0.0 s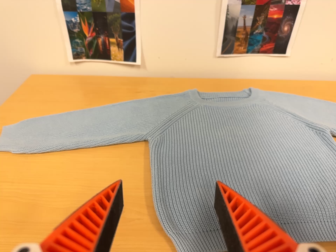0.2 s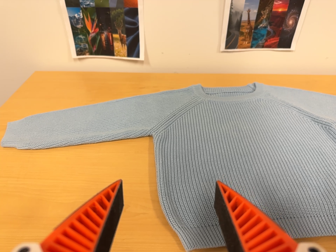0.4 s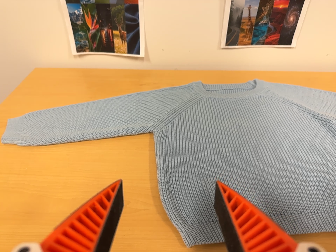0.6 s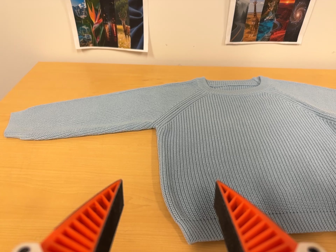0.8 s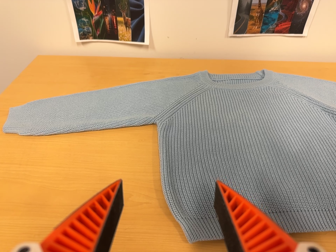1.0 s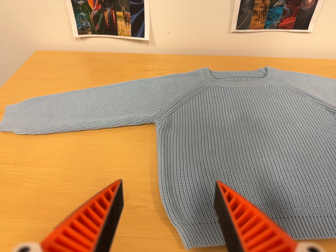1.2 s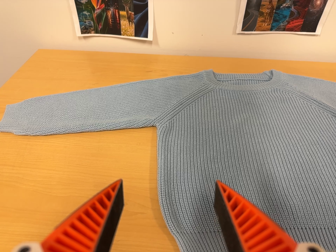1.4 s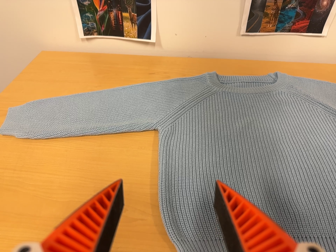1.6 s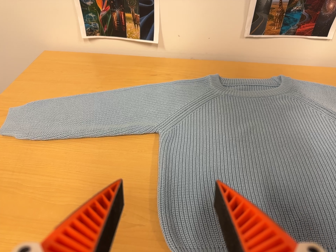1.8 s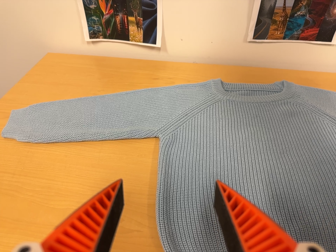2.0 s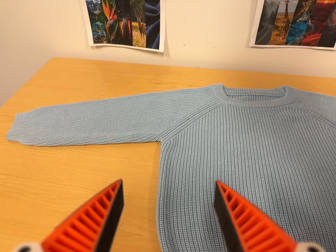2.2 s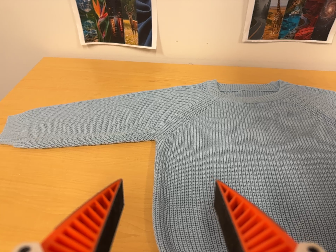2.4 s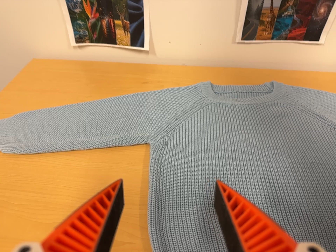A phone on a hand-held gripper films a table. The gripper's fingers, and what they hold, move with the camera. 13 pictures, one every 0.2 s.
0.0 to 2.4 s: The camera travels forward and toward the top of its view, about 9 cm, so what stands in front looms larger.
The film runs forward here.
